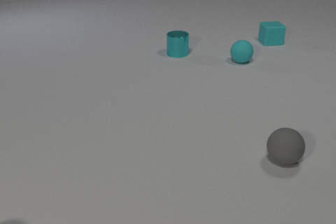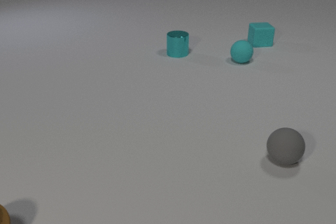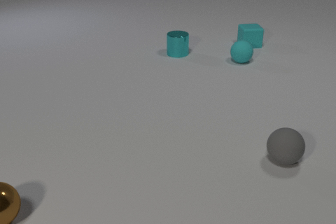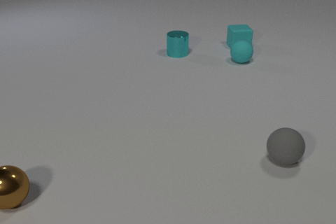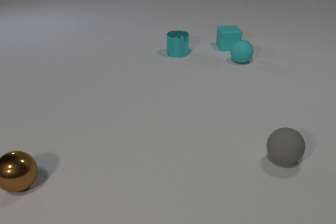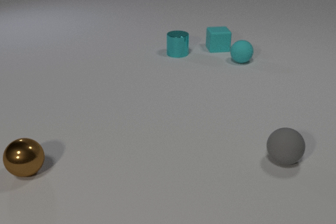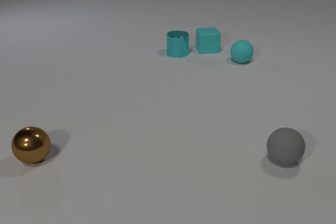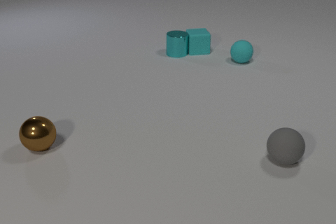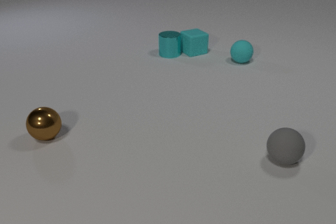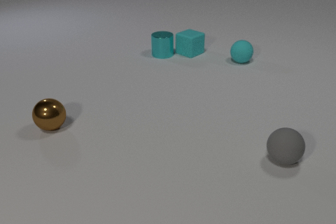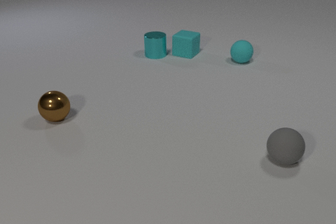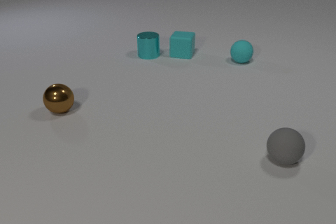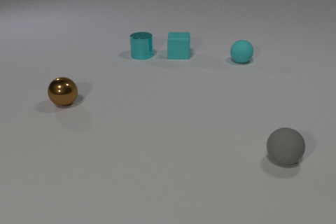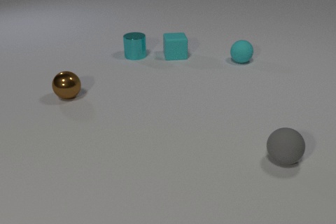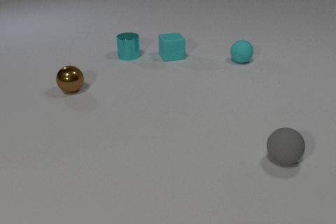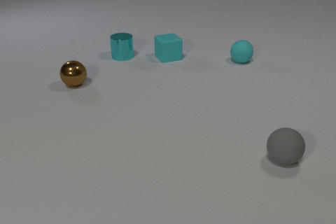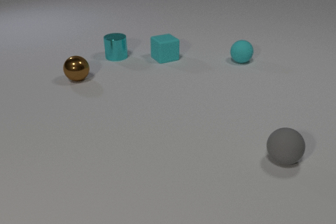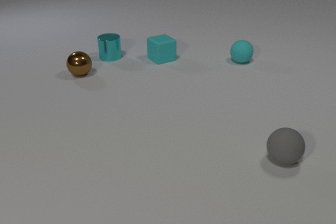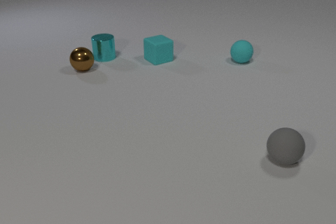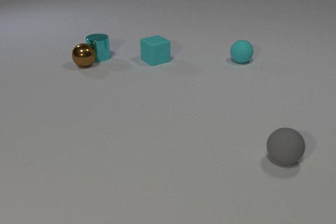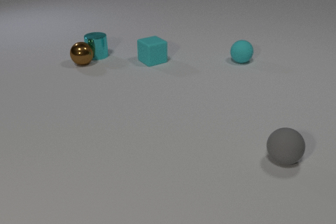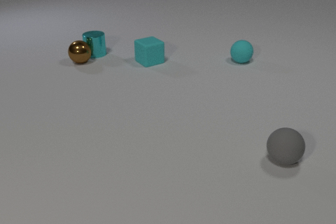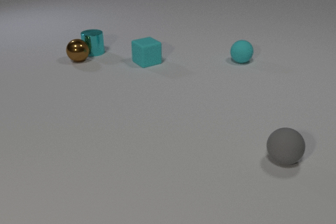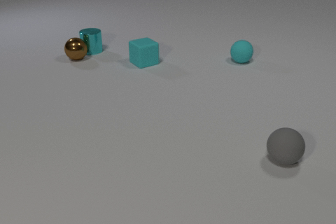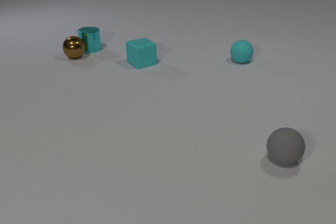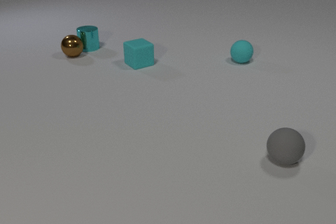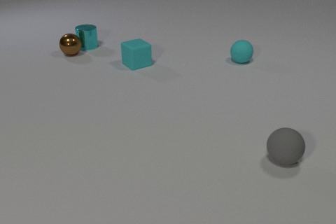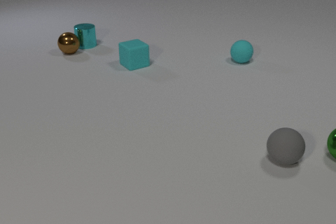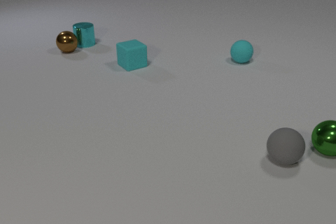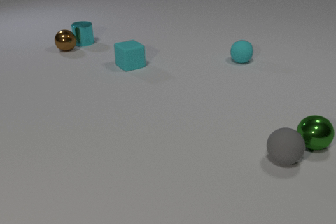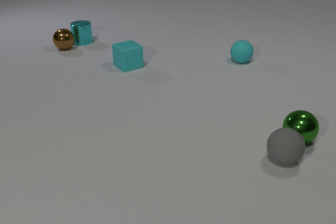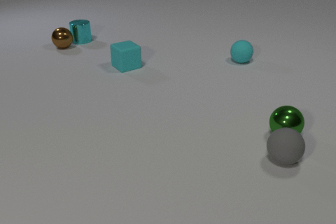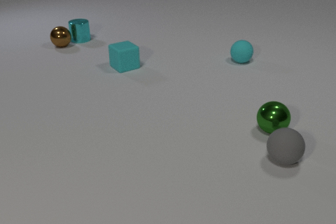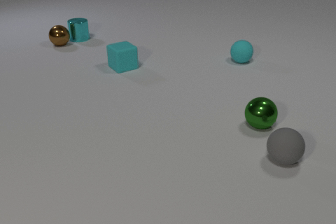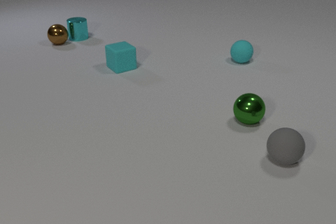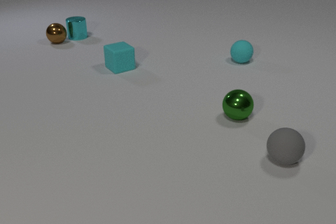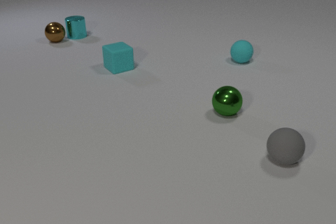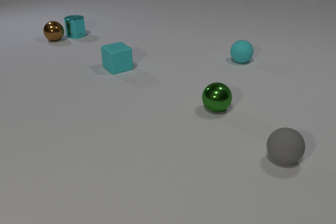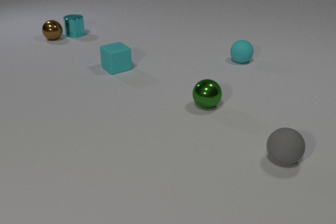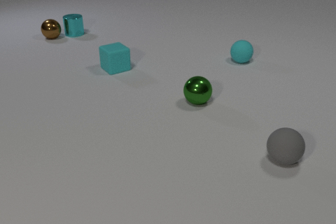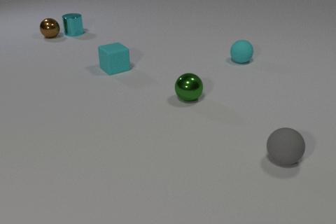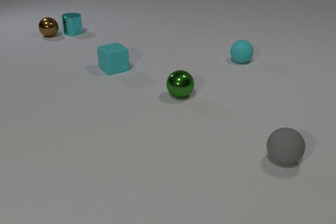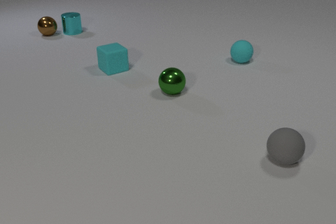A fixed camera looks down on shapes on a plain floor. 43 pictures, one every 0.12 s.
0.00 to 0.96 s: The cyan rubber cube slides to the left and toward the camera, spins counterclockwise seen from above by about 30 degrees, its near face sliding to the right. The cyan metal cylinder slides to the left. The brown metal sphere comes in at the left edge, rolls away from the camera and to the right. The cyan rubber cube and the cyan metal cylinder collide.
0.96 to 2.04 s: The cyan rubber cube slides to the left and toward the camera, spins counterclockwise seen from above by about 90 degrees, its near face sliding to the right. The cyan metal cylinder slides to the left. The brown metal sphere rolls away from the camera.
2.04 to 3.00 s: The cyan rubber cube slides to the left and toward the camera. The cyan metal cylinder slides away from the camera and to the left. The brown metal sphere rolls away from the camera. The cyan metal cylinder and the brown metal sphere collide.
3.00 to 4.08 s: The cyan rubber cube slides to the left and toward the camera. The cyan metal cylinder slides away from the camera. The green metal sphere comes in at the right edge, rolls to the left. The brown metal sphere rolls away from the camera.
4.08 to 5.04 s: The cyan rubber cube slides to the left. The cyan metal cylinder slides away from the camera. The green metal sphere rolls to the left and away from the camera. The brown metal sphere rolls away from the camera.
What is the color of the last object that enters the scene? green.
How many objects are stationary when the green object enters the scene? 2.
Are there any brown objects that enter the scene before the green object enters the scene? yes.
